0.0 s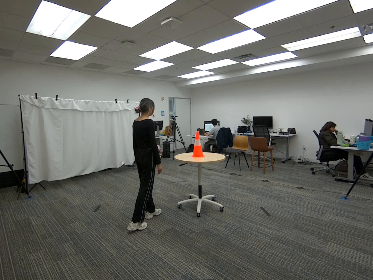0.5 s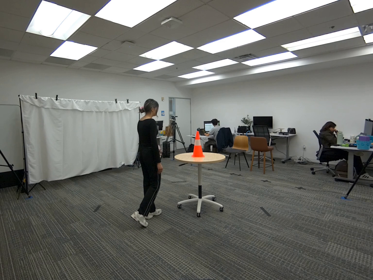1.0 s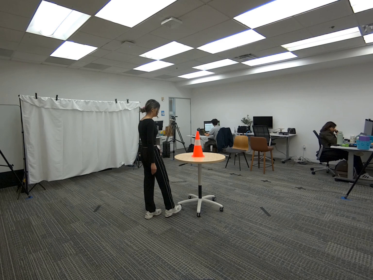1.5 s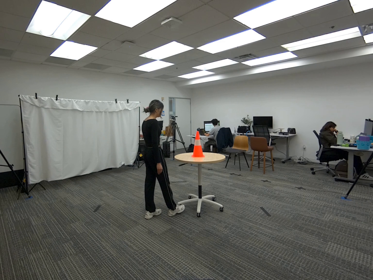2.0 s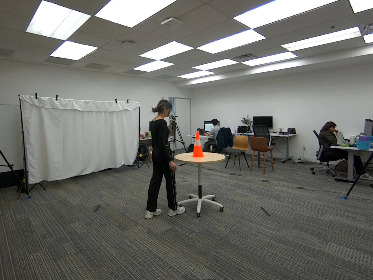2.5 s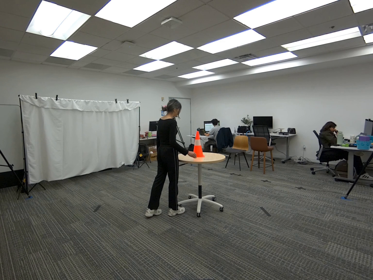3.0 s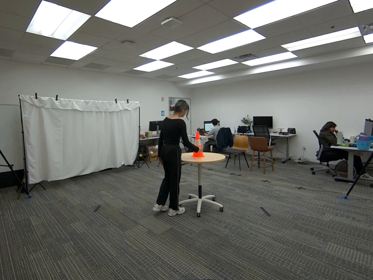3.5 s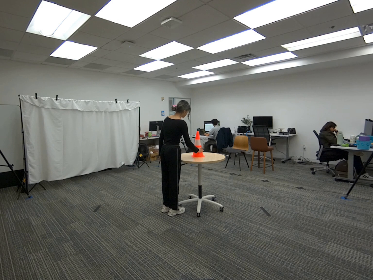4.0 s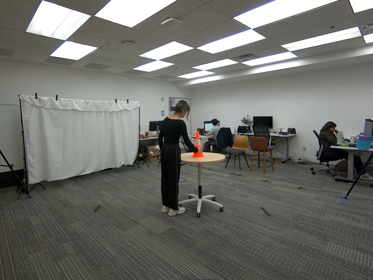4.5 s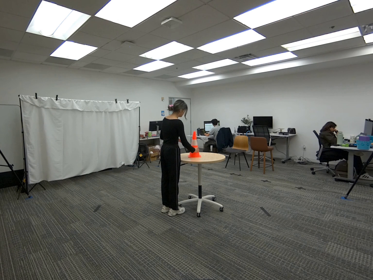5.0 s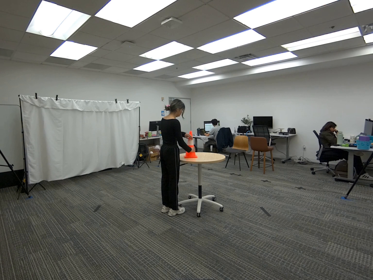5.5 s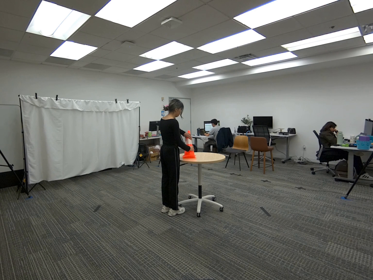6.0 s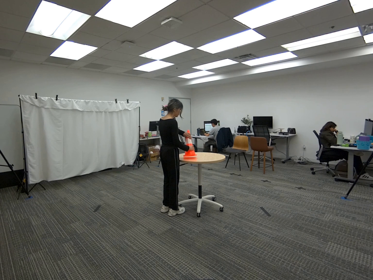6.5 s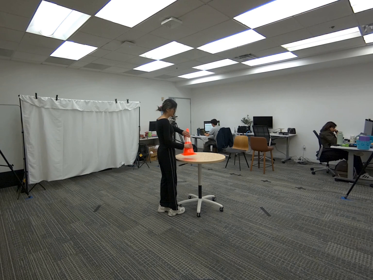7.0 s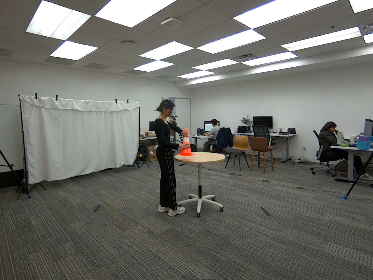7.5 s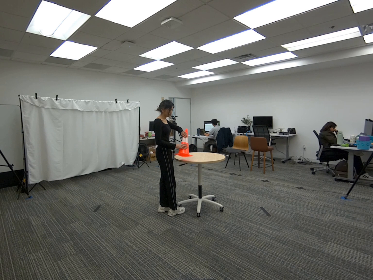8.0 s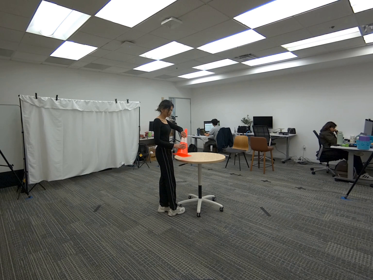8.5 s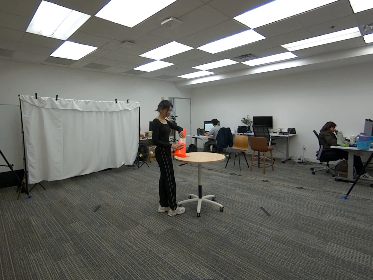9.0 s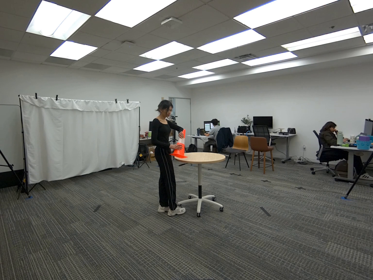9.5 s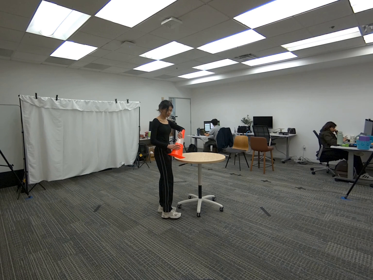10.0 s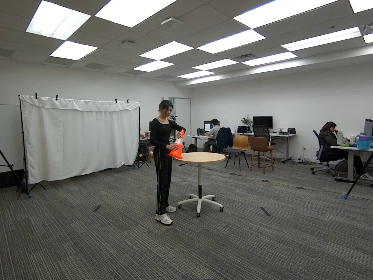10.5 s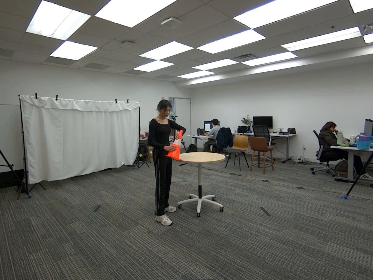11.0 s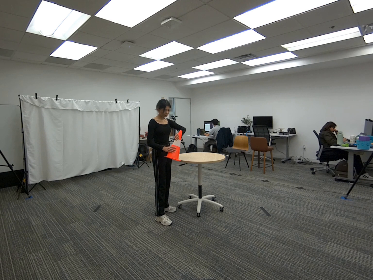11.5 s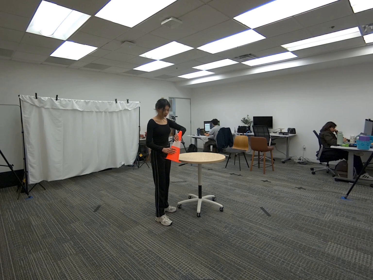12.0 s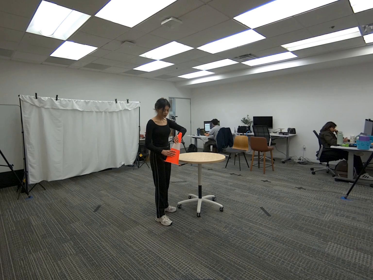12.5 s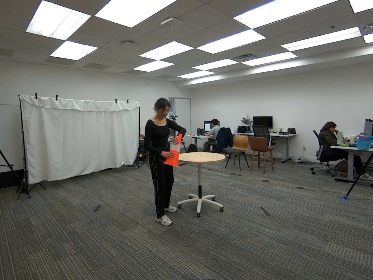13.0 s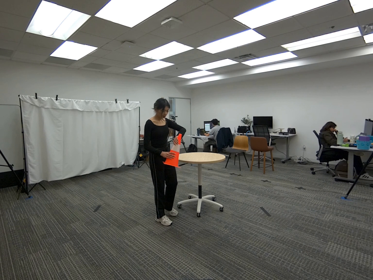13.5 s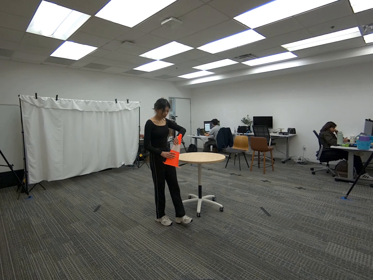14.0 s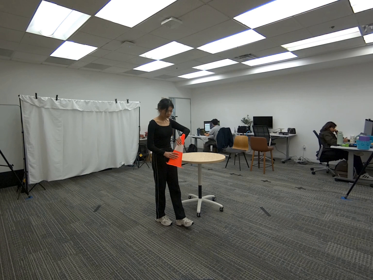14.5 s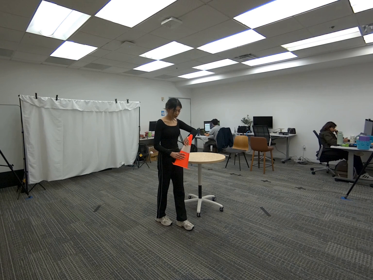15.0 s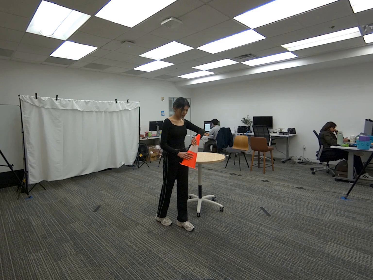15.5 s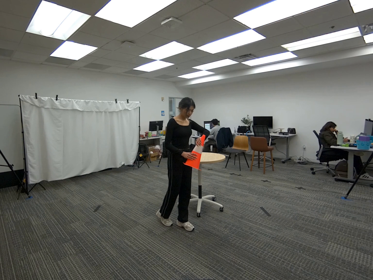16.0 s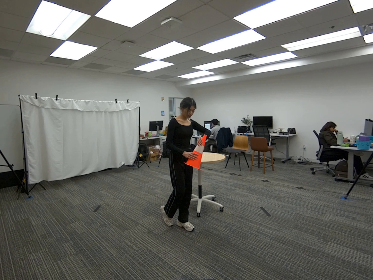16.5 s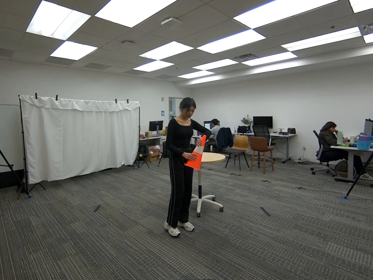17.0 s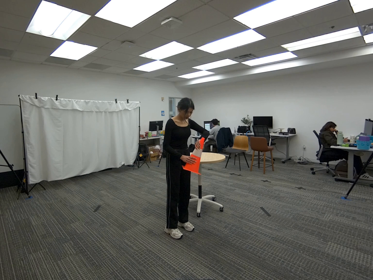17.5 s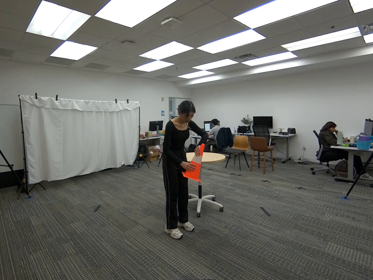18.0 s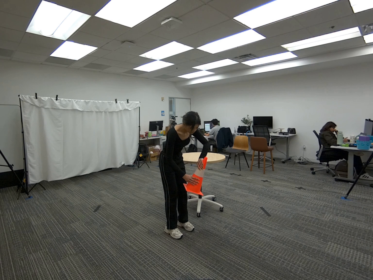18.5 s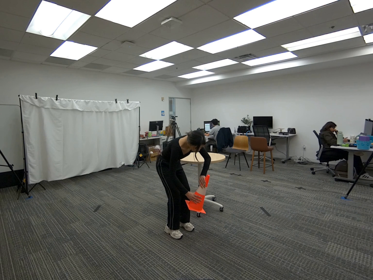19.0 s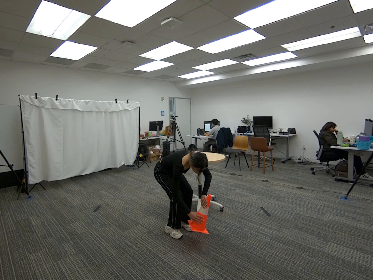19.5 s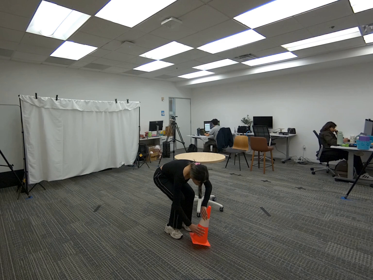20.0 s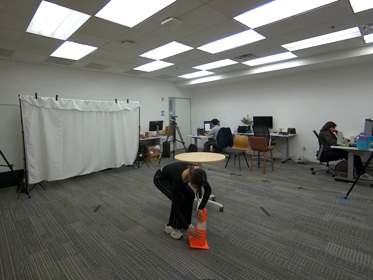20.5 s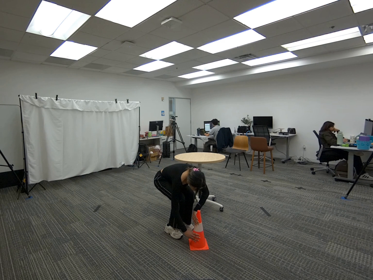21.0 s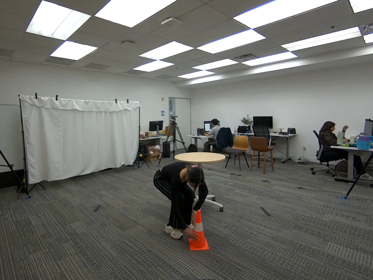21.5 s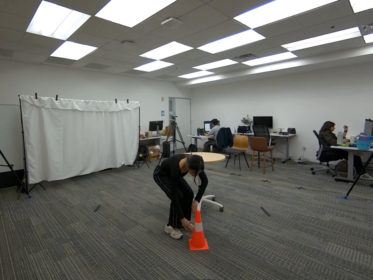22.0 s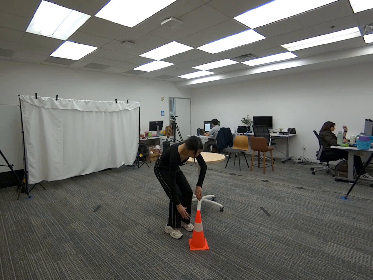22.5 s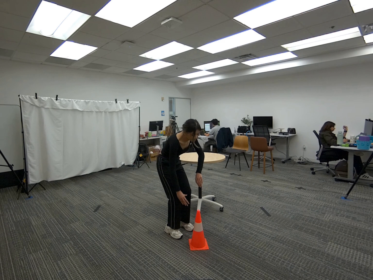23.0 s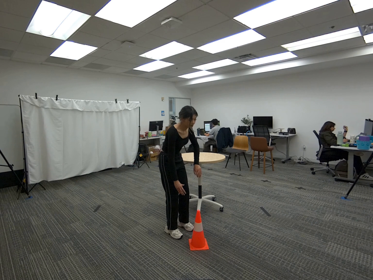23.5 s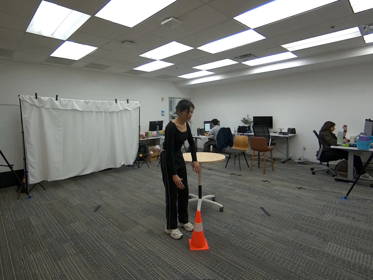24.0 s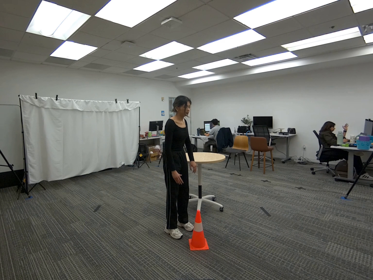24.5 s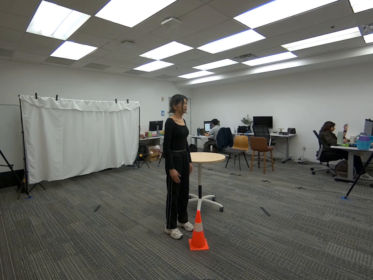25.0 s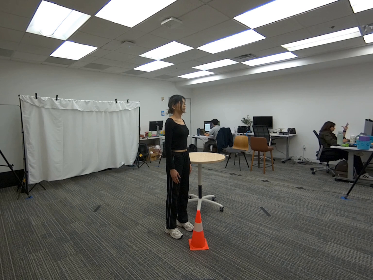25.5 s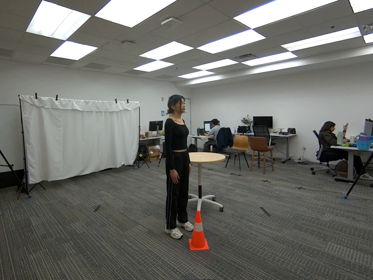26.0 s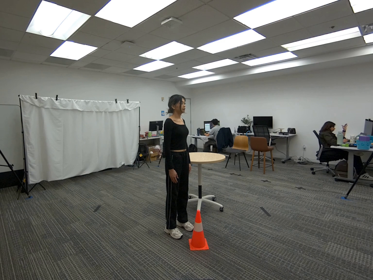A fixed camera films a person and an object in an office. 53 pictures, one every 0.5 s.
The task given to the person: Walk over to the traffic cone on the round table, pick up the cone with both hands and place it on the ground.
